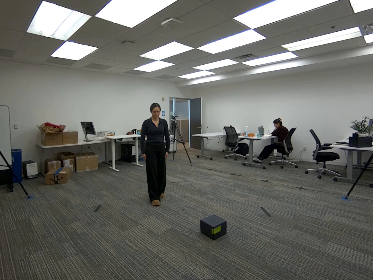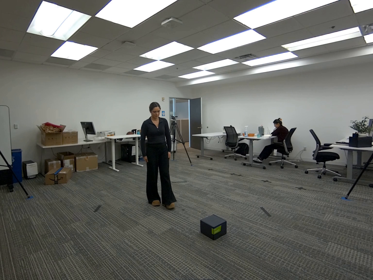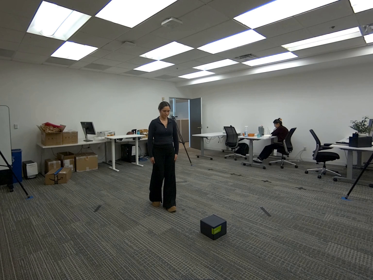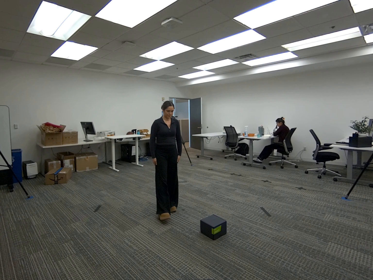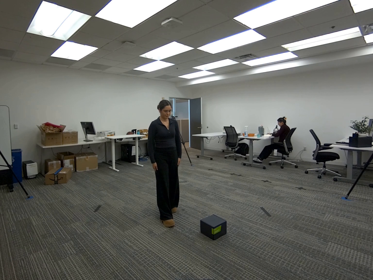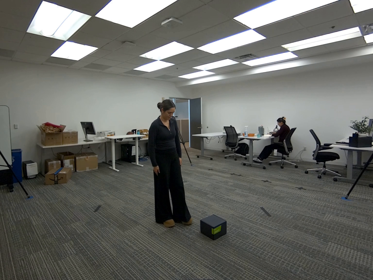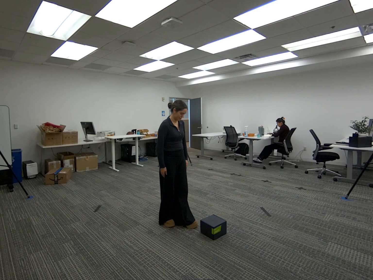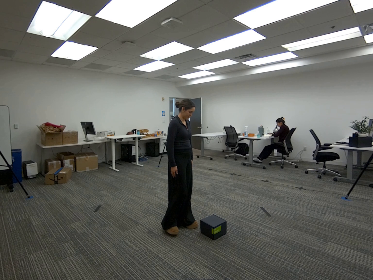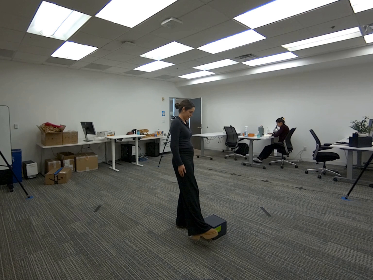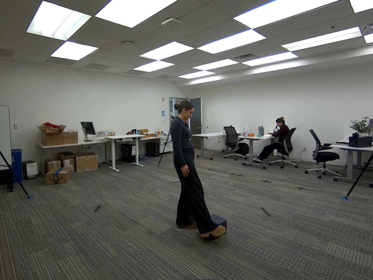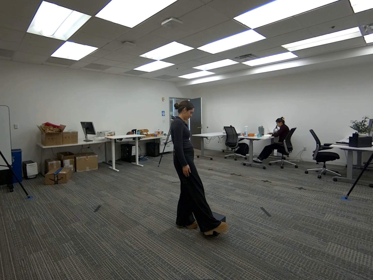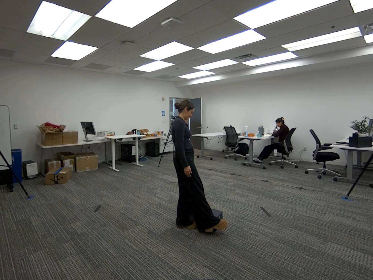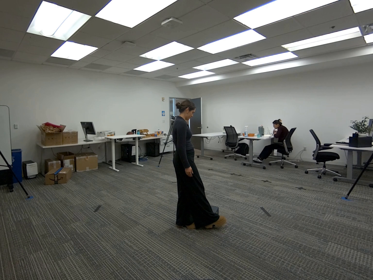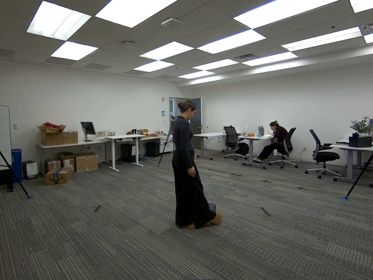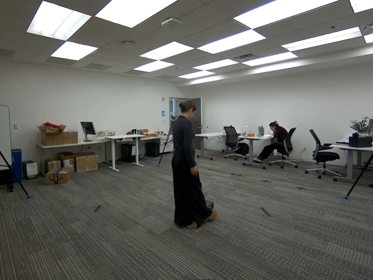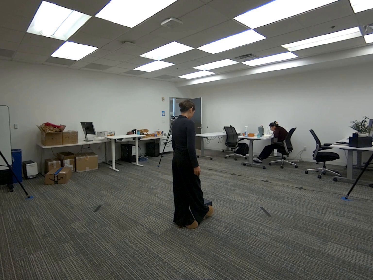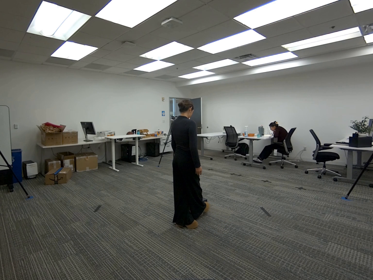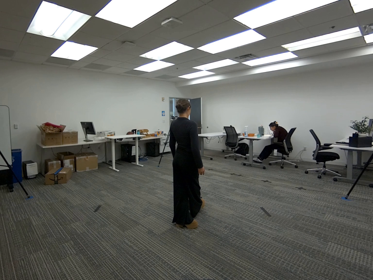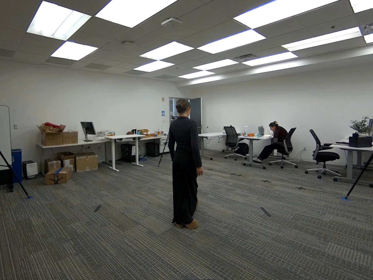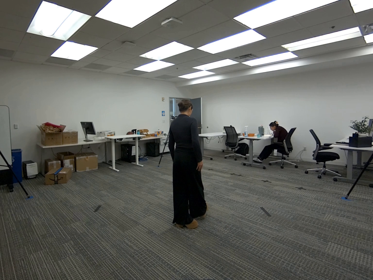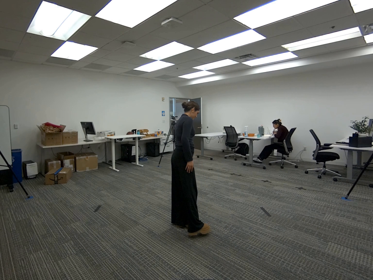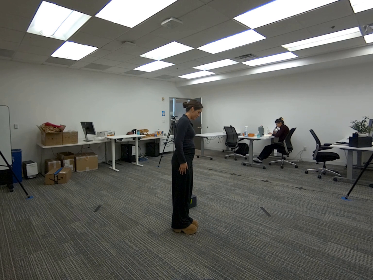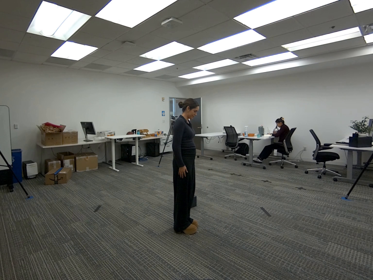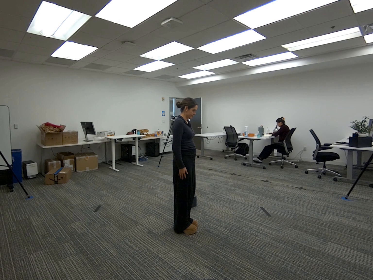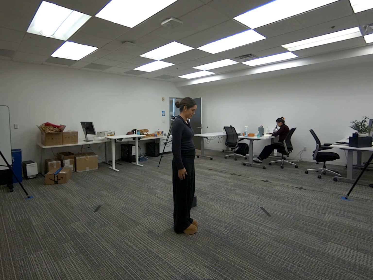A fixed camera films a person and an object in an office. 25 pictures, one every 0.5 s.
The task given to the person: Walk to the box and use your right leg to push the box aside.
